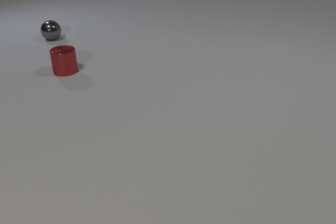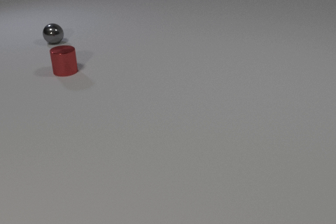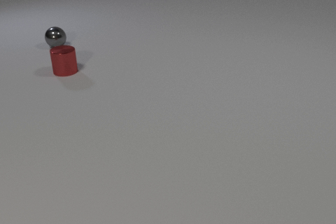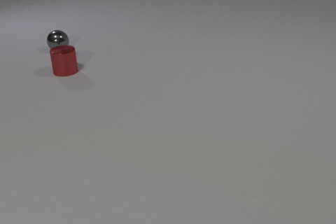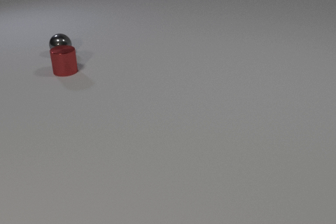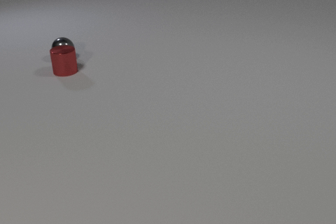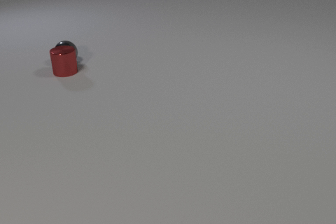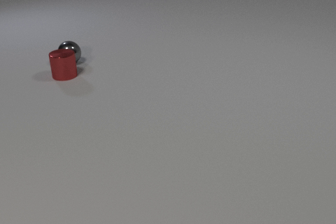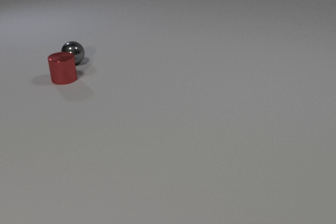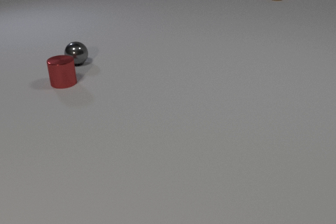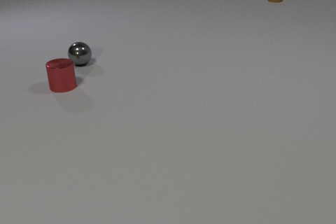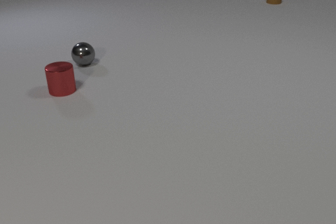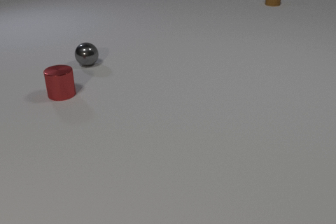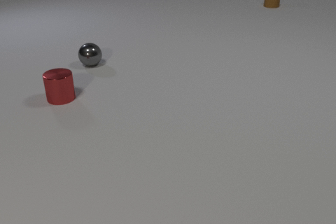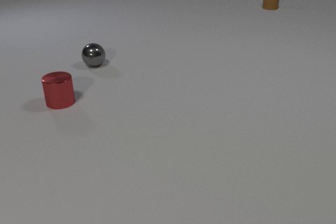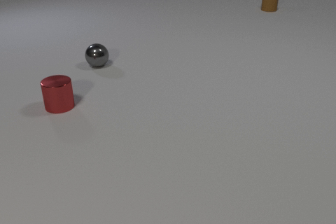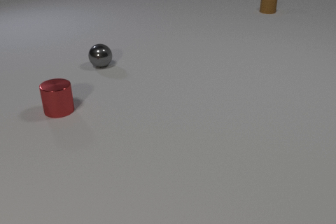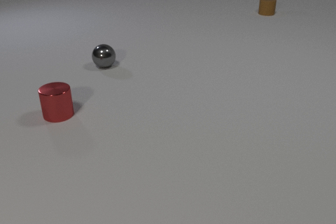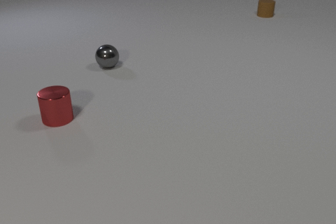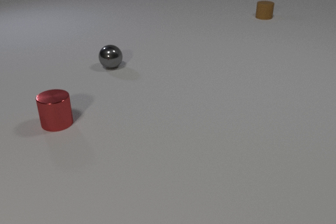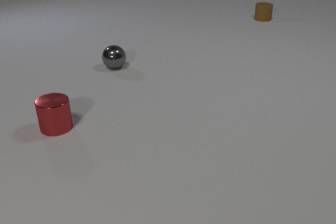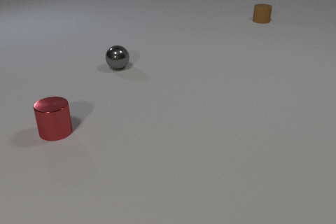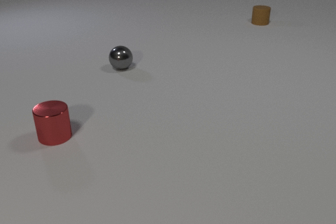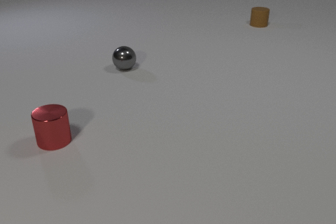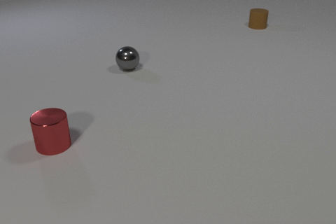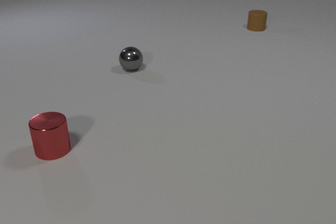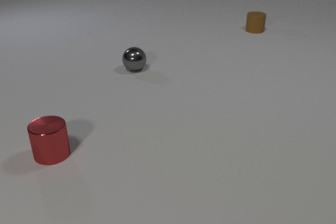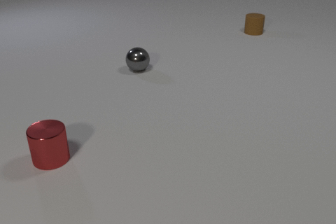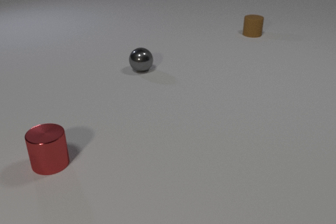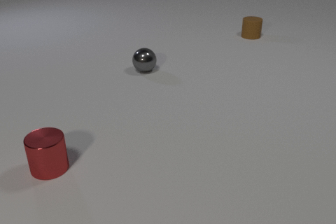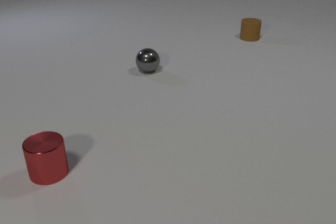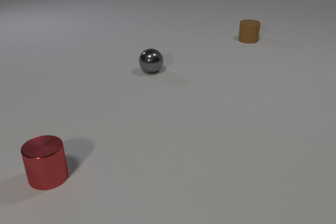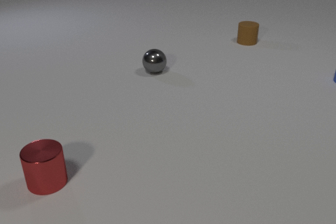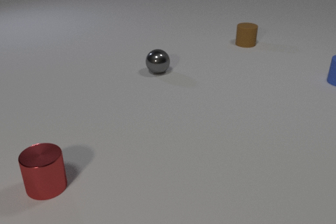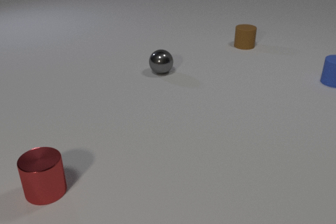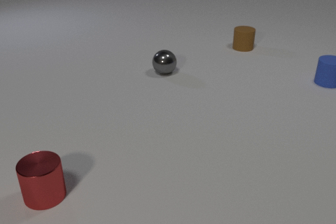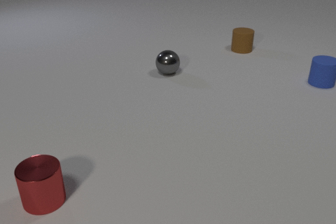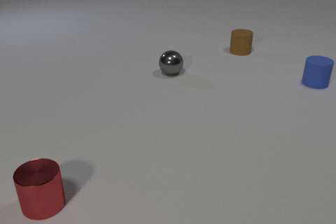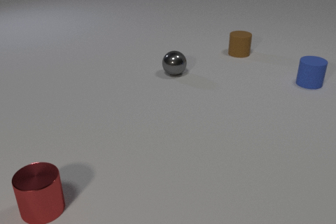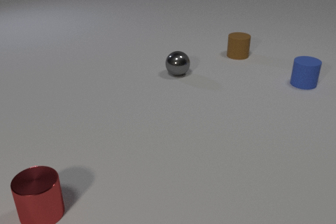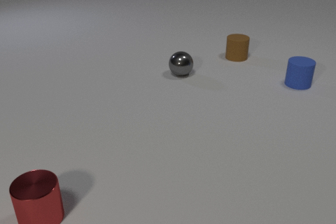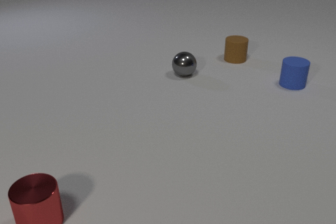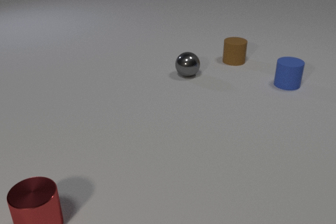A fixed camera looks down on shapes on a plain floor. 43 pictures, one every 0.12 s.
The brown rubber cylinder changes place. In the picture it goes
toward the camera.
The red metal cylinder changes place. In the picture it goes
toward the camera.
0.00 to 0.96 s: The gray metal sphere rolls toward the camera. The red metal cylinder slides toward the camera. The brown rubber cylinder comes in at the top edge, slides toward the camera. The gray metal sphere and the red metal cylinder collide.
0.96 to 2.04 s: The gray metal sphere rolls to the right and toward the camera. The red metal cylinder slides toward the camera. The brown rubber cylinder slides toward the camera.
2.04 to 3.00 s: The gray metal sphere rolls to the right. The red metal cylinder slides toward the camera. The brown rubber cylinder slides toward the camera.
3.00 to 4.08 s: The gray metal sphere rolls to the right. The red metal cylinder slides toward the camera. The brown rubber cylinder slides toward the camera. The blue rubber cylinder comes in at the right edge, slides to the left and toward the camera.
4.08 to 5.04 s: The gray metal sphere rolls to the right. The red metal cylinder slides toward the camera. The brown rubber cylinder slides toward the camera. The blue rubber cylinder slides to the left and toward the camera.
How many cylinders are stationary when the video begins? 1.
Are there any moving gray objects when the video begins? yes.
What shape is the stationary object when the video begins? cylinder.
